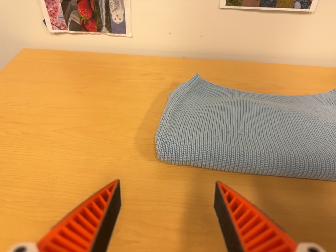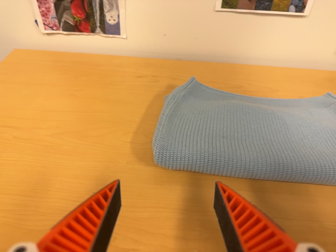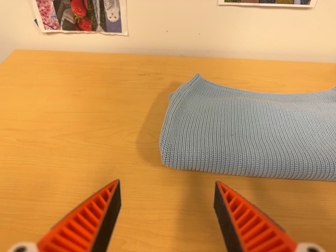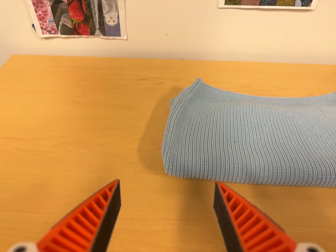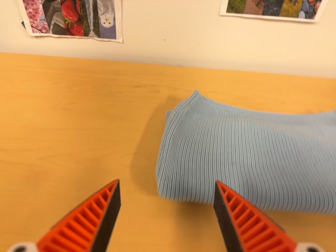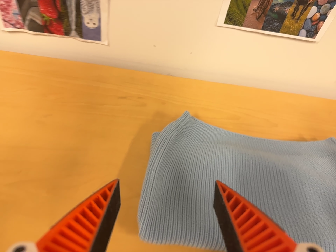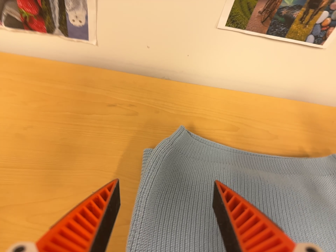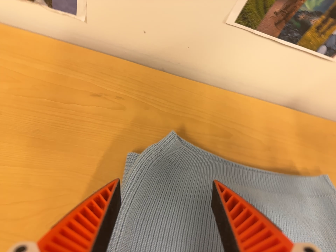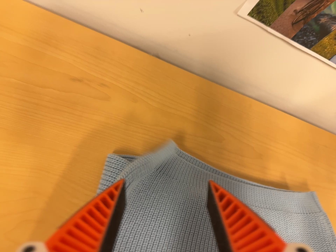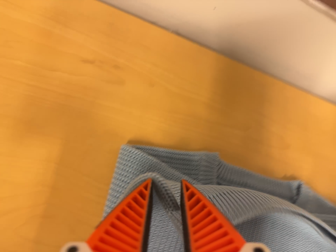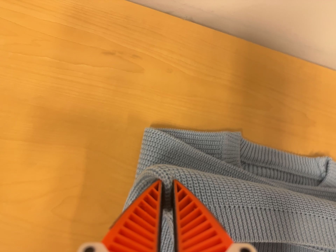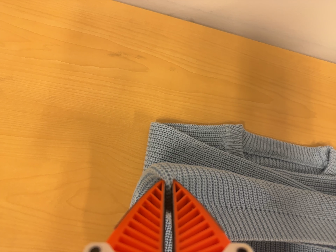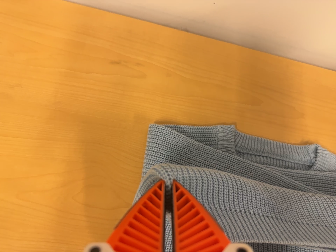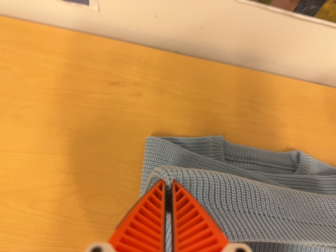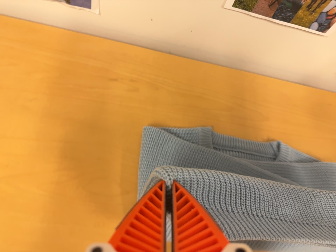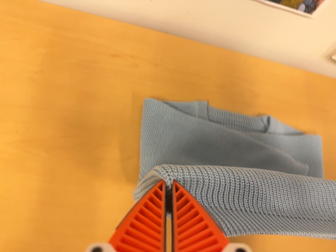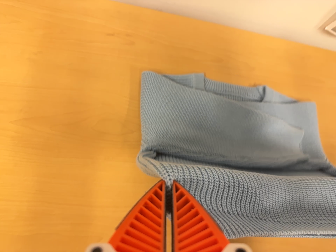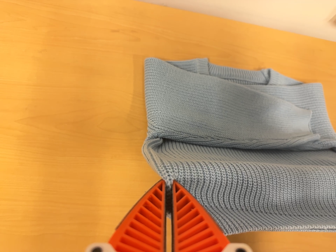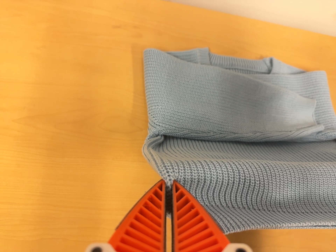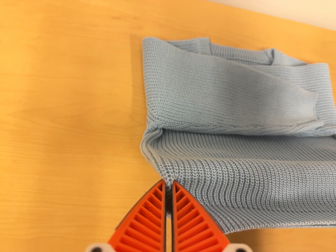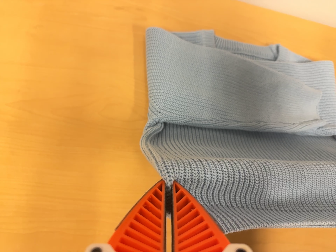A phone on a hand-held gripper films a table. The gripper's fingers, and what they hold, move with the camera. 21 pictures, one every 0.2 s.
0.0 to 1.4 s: The scene slides to the left, as the camera pans about 15 degrees to its right. It travels toward the top of its view and forward, about 28 cm. Its aim tips toward the bottom of its view by about 15 degrees. It rolls about its line of sight by about 10 degrees, and the scene rotates clockwise.
1.4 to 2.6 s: The camera shifts only a little, or ends up much as it began.
2.6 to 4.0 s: The camera travels toward the bottom of its view, to its left and backward, about 12 cm, so close, fixed things drift upward.
The film runs backward here.
